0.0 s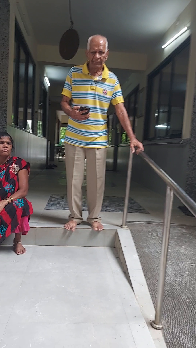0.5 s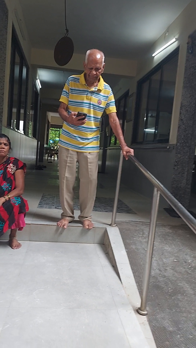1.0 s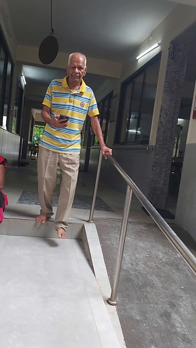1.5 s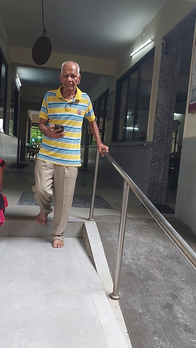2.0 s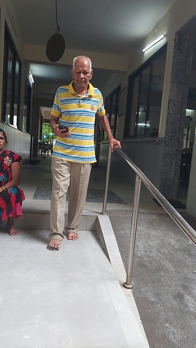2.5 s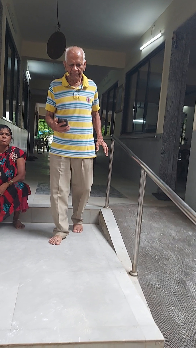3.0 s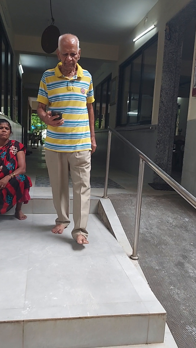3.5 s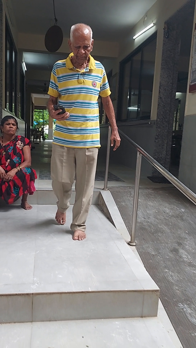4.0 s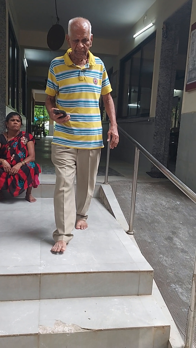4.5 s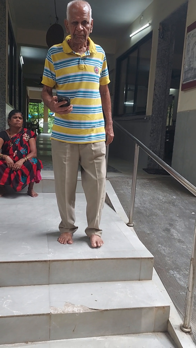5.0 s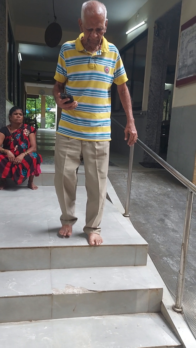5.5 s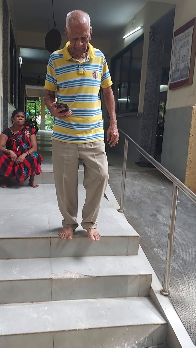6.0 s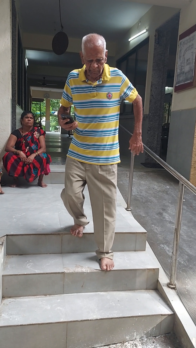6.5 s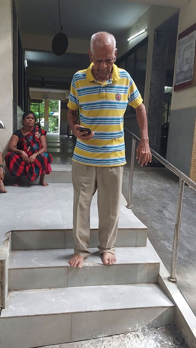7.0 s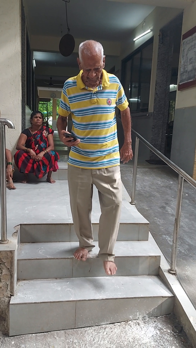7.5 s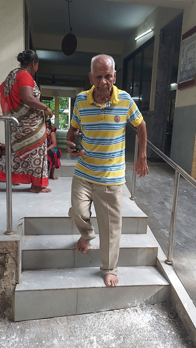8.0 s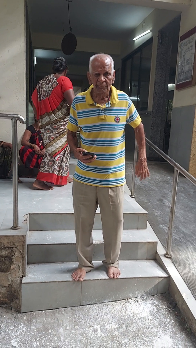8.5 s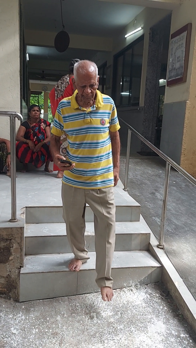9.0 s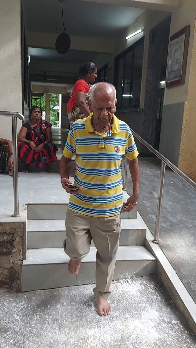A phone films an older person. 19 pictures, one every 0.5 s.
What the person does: Going down stairs.
